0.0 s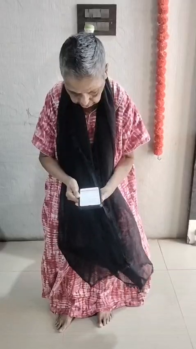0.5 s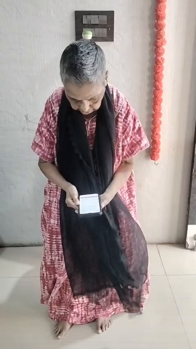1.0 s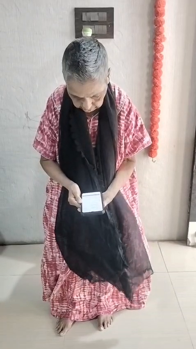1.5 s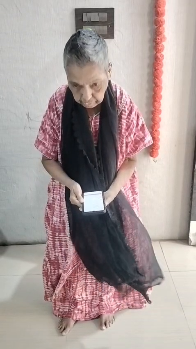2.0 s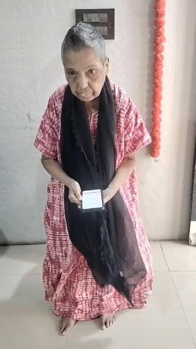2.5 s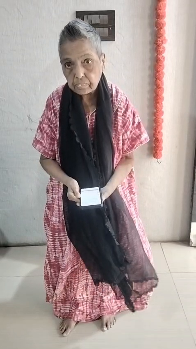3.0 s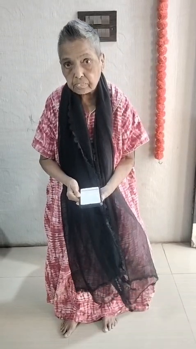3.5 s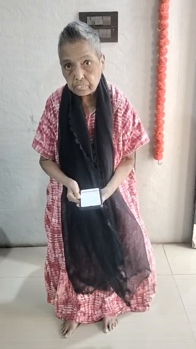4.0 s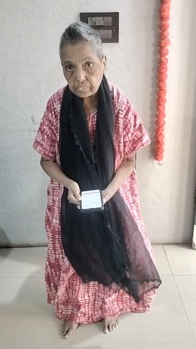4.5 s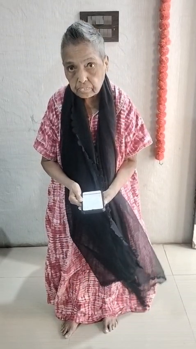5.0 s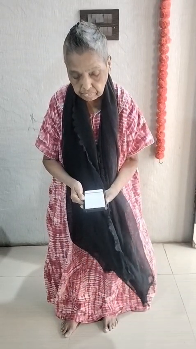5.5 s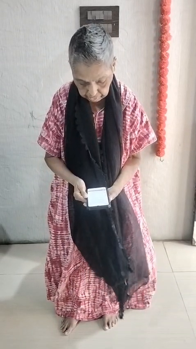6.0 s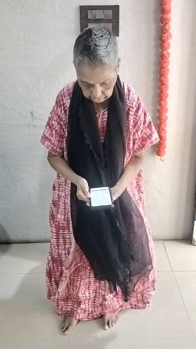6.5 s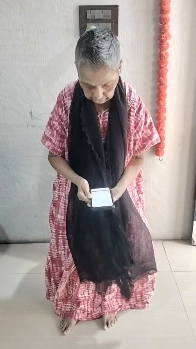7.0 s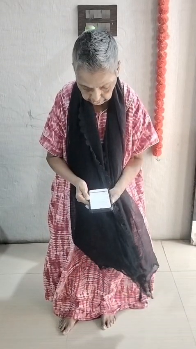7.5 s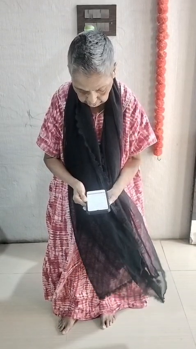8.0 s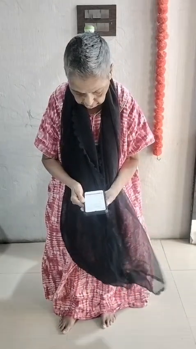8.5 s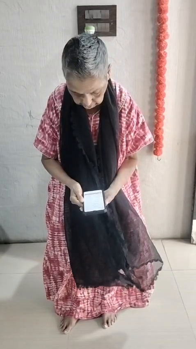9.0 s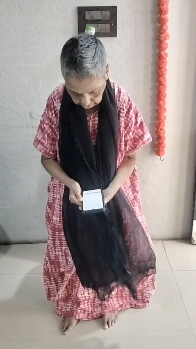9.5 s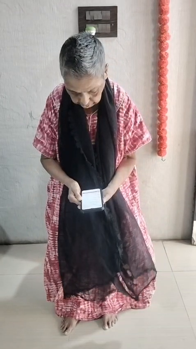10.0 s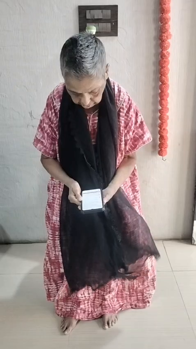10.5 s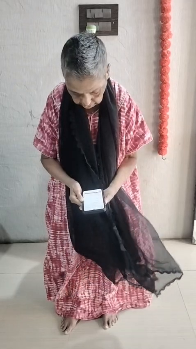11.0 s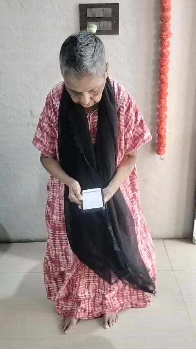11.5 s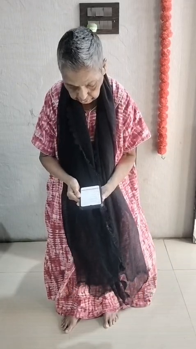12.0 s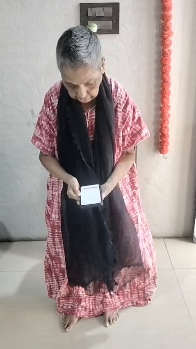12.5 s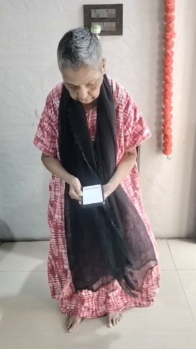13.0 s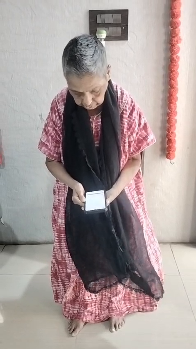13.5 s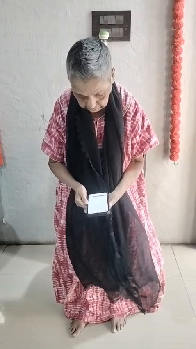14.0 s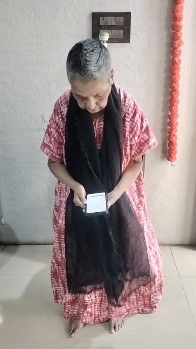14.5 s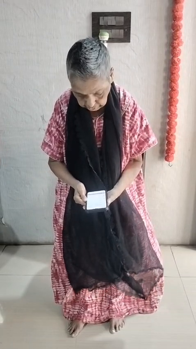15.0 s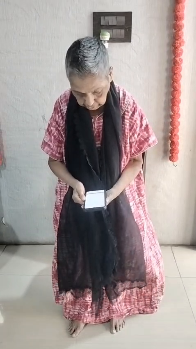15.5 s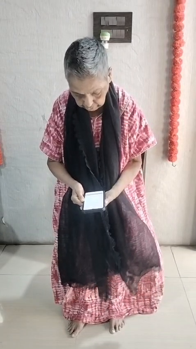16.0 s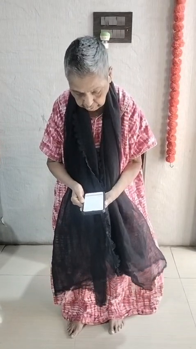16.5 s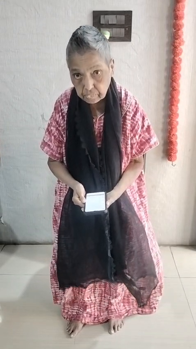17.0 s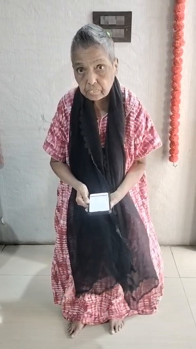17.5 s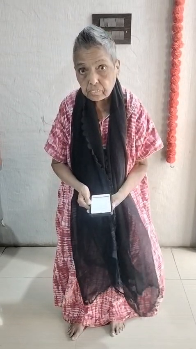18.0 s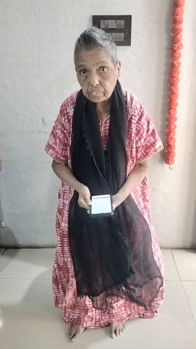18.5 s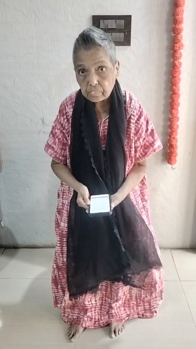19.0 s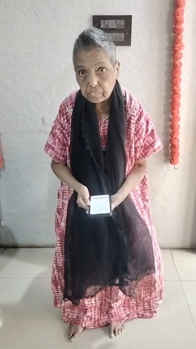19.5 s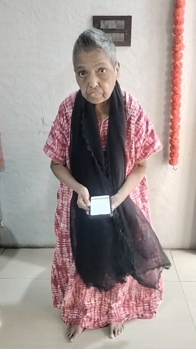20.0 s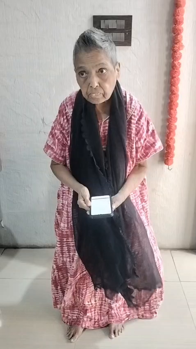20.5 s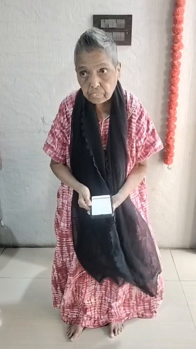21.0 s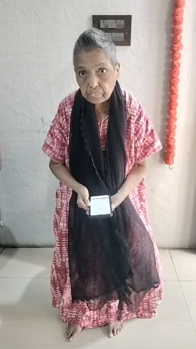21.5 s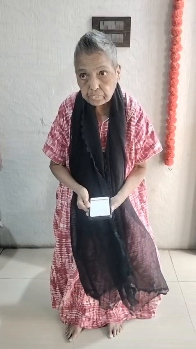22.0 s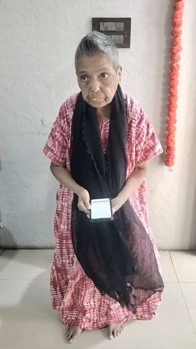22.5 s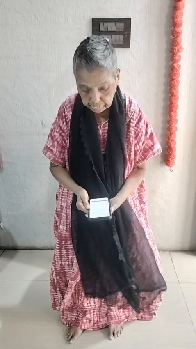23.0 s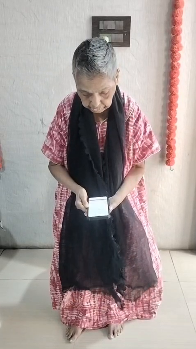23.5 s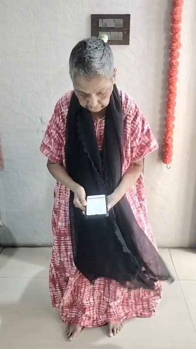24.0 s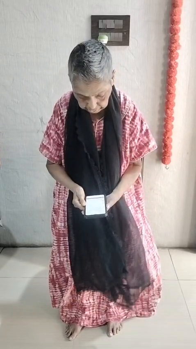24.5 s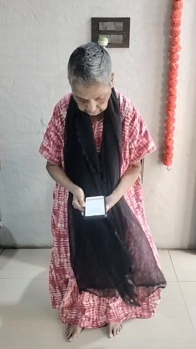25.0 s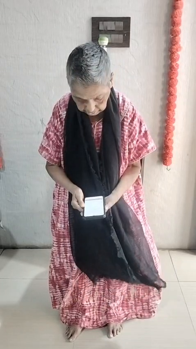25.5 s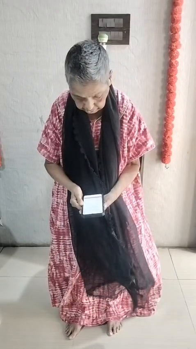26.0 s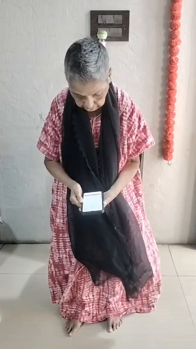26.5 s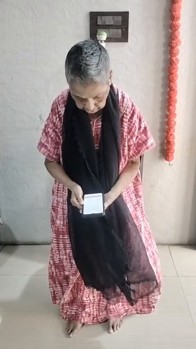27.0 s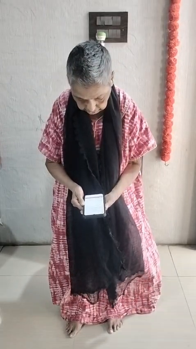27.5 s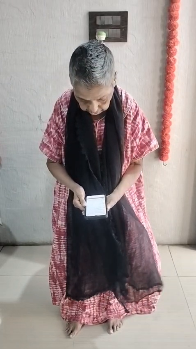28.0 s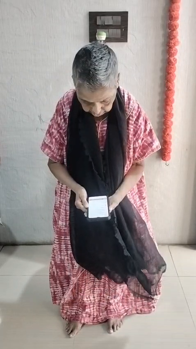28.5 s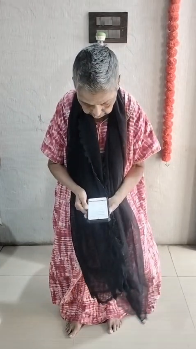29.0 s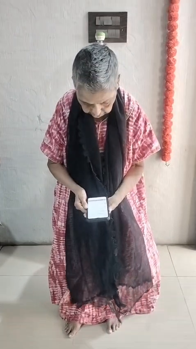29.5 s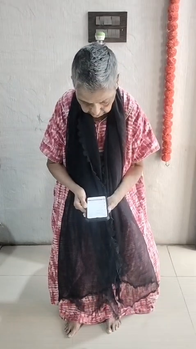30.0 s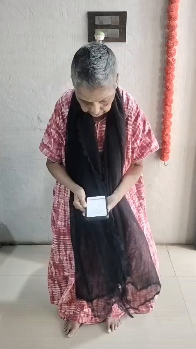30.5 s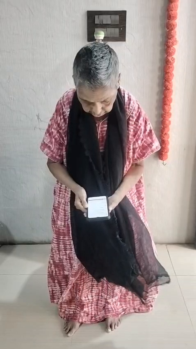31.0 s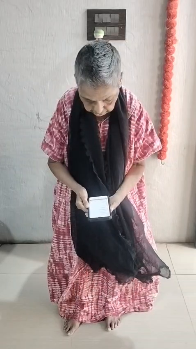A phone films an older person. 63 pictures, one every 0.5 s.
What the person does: Standing.
